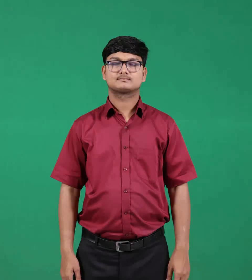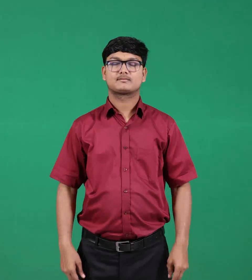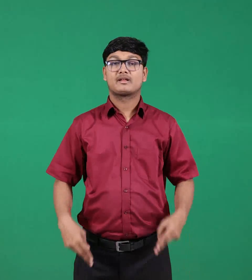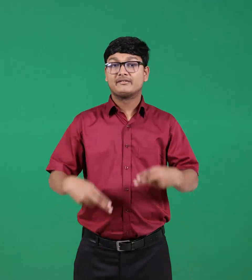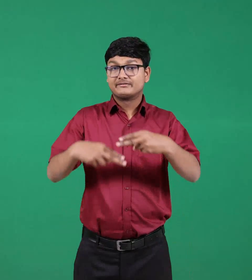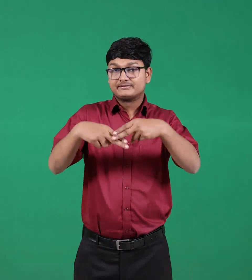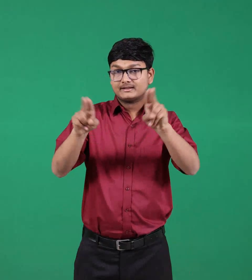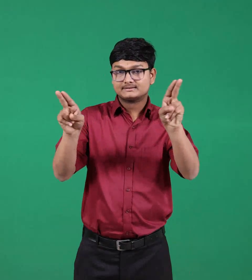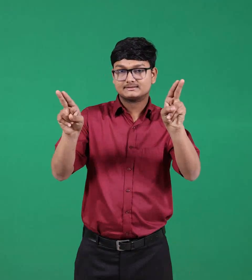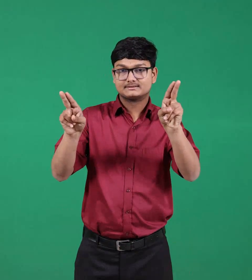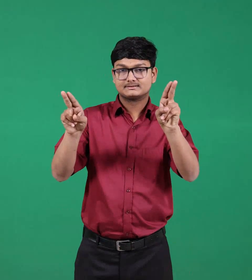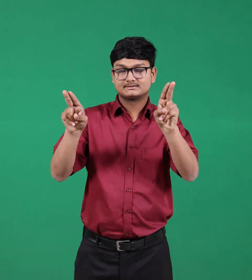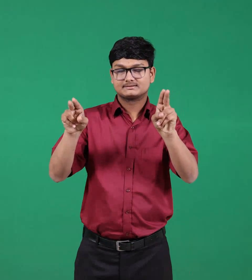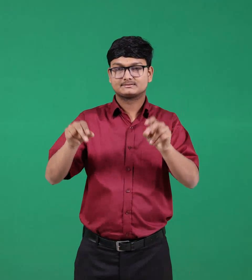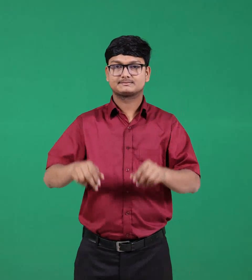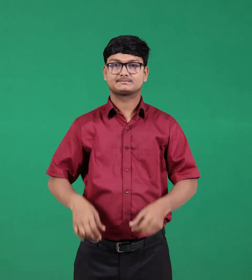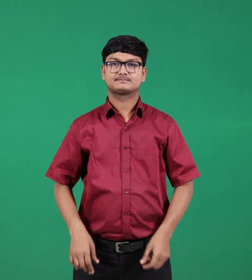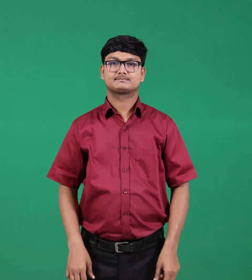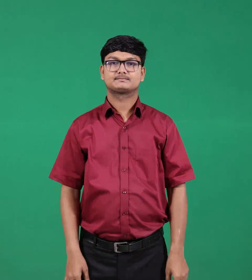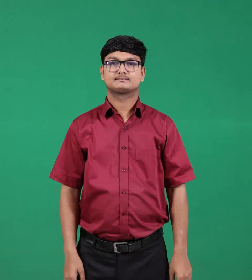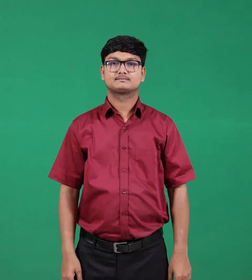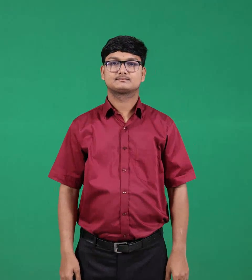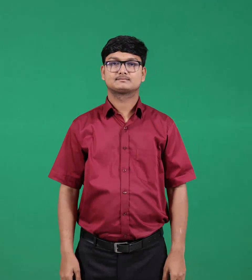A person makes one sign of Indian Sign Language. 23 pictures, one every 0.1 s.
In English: final
